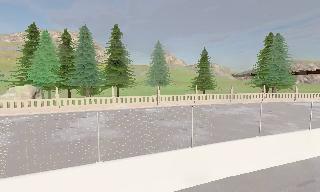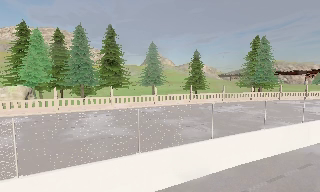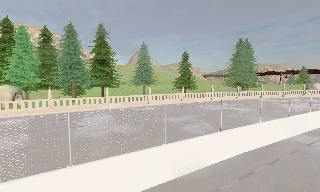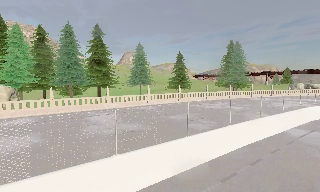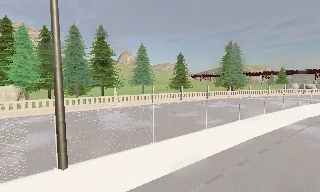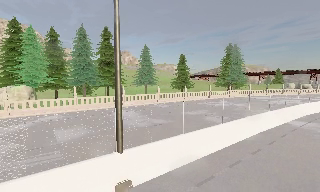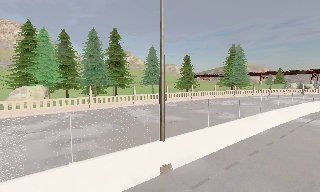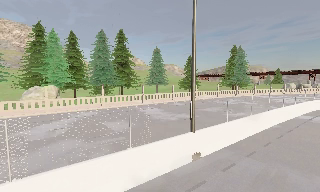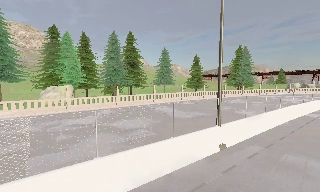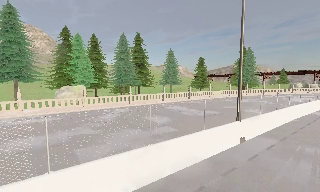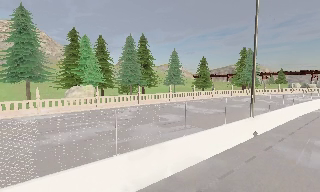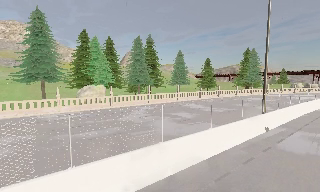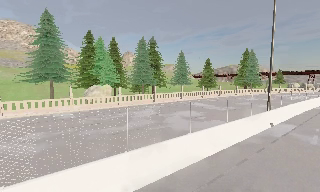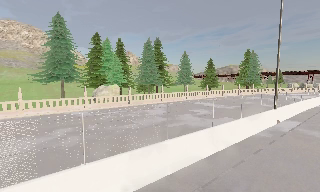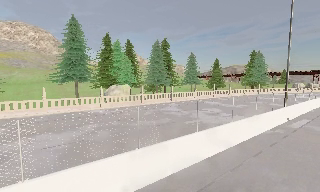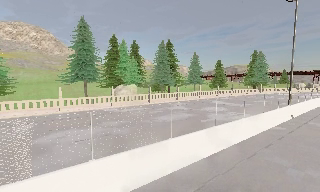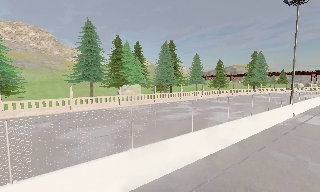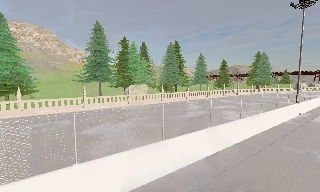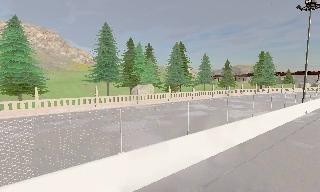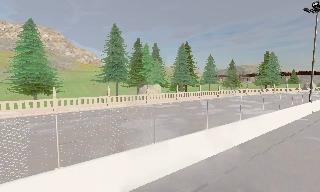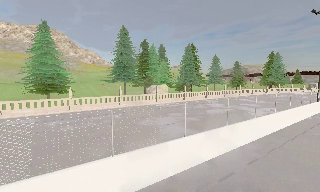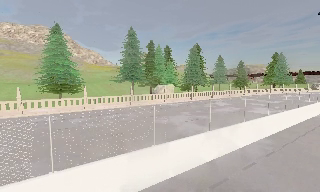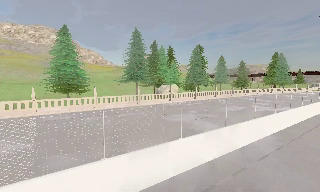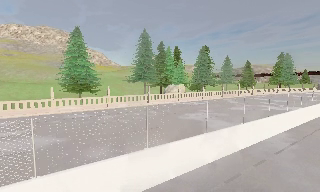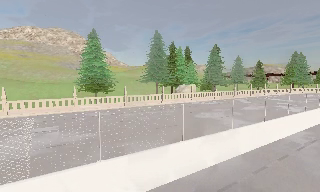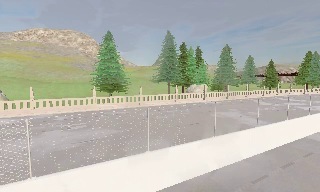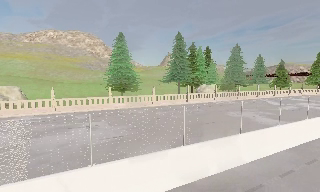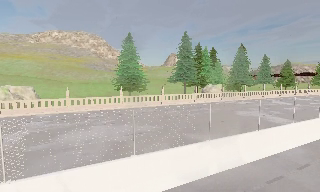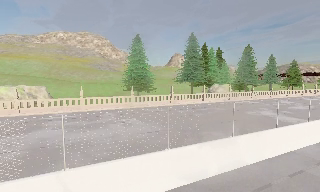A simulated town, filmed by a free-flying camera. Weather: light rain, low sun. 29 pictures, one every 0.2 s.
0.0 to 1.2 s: The camera pans to its right, which is clockwise from overhead, by about 15 degrees. It travels to its left and backward, about 10 m, so close, fixed things drift to the right.
1.2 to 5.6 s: The camera swings to its left by about 10 degrees, and the scene slides to the right. It travels to its left and backward, about 30 m, so close, fixed things drift to the right.
The film runs backward here.
